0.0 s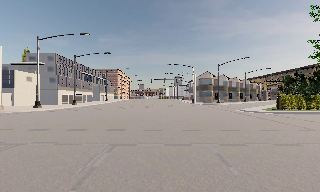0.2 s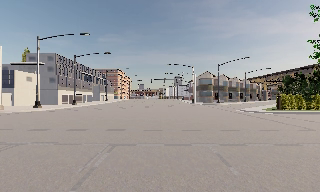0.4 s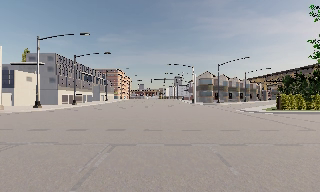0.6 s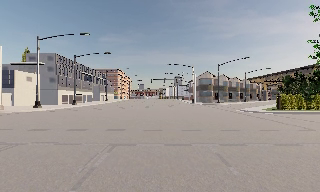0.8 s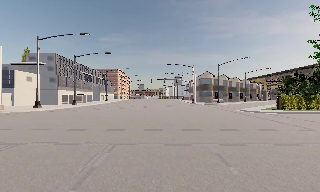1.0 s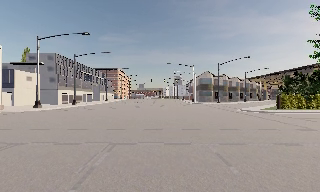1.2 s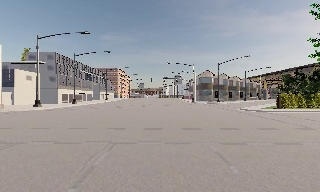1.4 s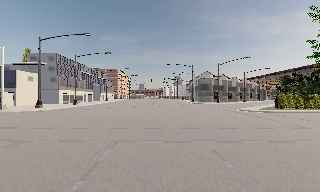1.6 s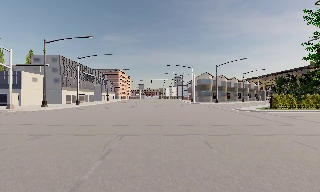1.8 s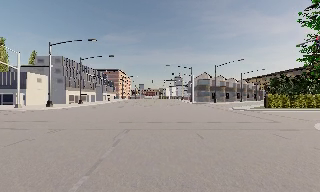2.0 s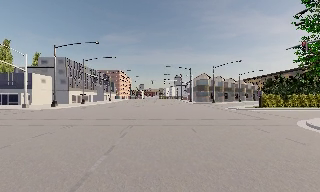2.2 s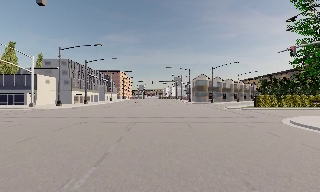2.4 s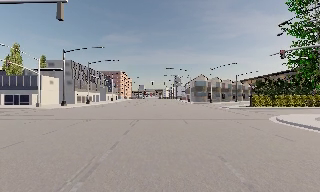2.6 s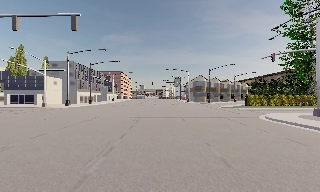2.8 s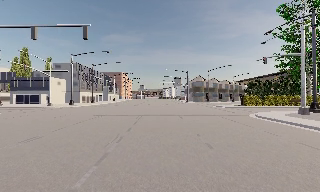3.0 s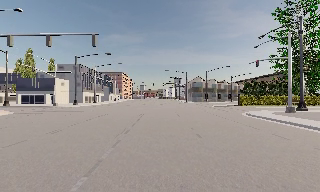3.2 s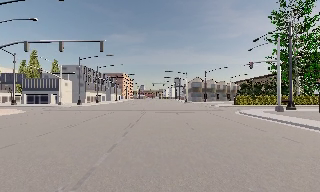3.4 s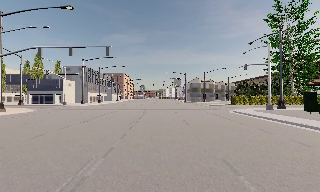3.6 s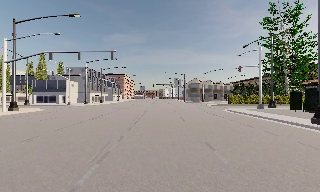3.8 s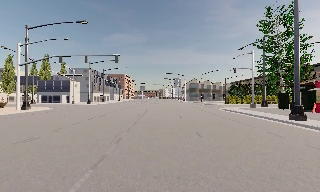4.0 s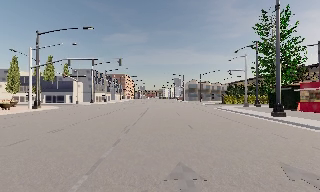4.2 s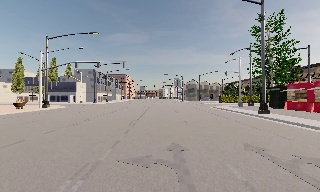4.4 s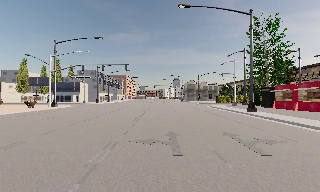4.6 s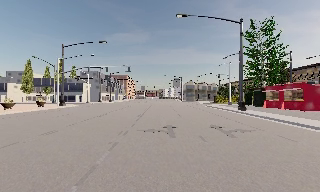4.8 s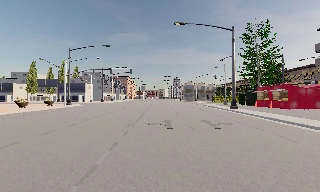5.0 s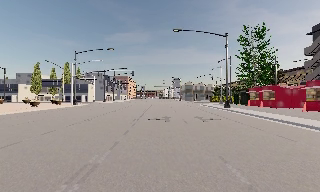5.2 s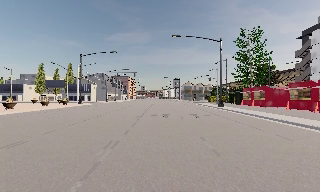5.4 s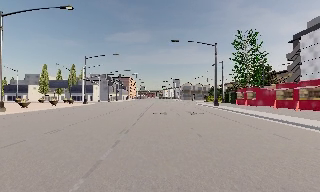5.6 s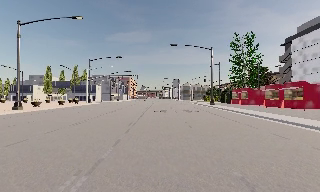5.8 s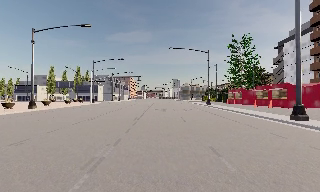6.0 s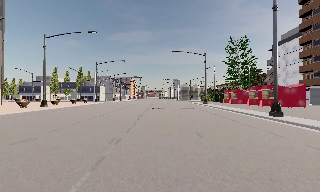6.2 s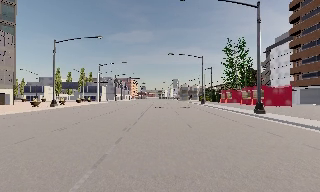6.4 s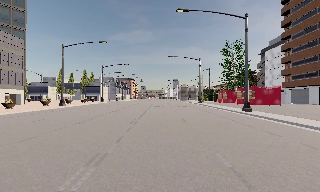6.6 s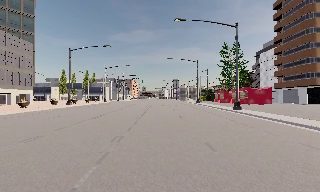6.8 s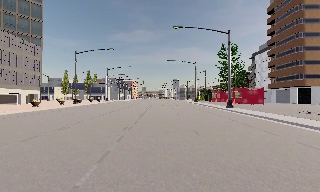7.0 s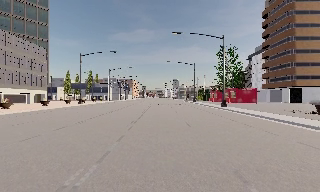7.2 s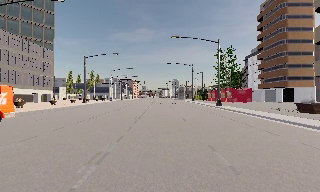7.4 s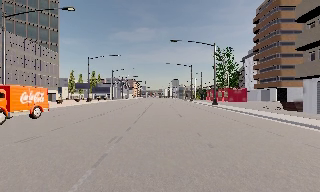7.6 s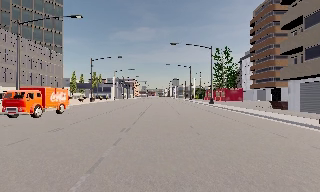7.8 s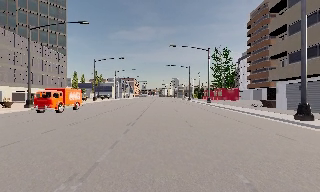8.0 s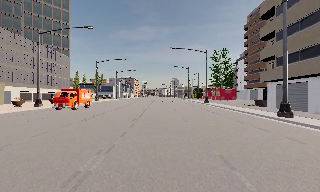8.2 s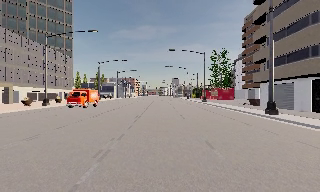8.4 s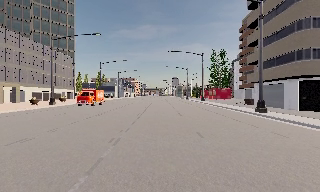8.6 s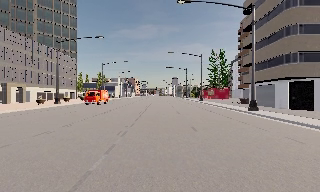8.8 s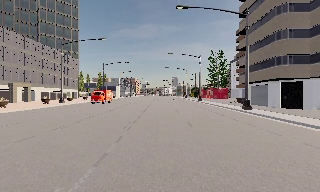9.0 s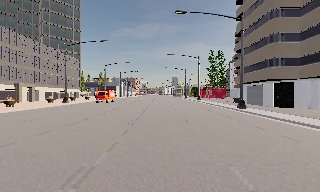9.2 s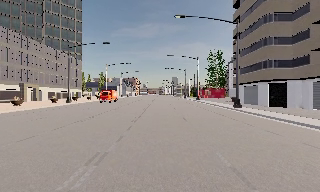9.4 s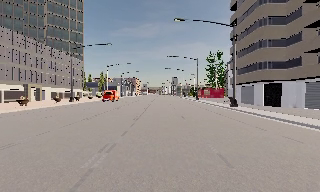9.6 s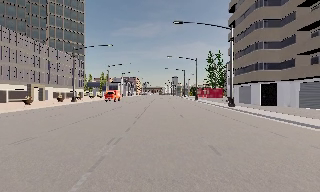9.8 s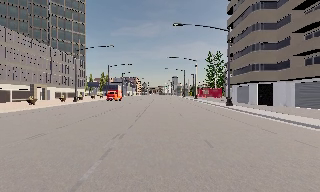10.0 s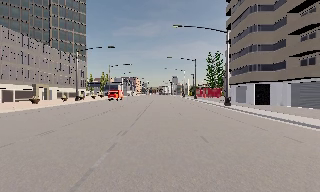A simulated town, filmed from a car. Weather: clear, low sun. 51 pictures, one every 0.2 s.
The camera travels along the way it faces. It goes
backward.
0.0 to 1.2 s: The camera keeps its place and its aim.
1.2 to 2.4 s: The camera travels backward, about 6 m, so what stands in front gets smaller. It gains speed.
2.4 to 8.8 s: The camera travels backward, about 55 m, so what stands in front gets smaller.
8.8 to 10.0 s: The camera travels backward, about 5 m, so what stands in front gets smaller. It loses speed.
The film runs backward here.
